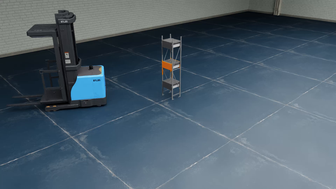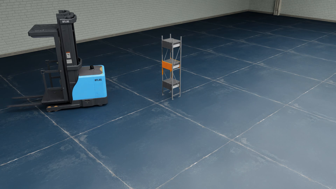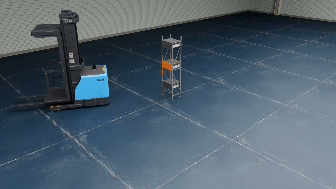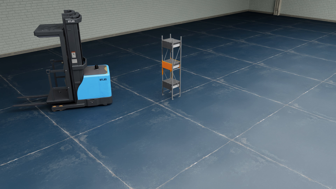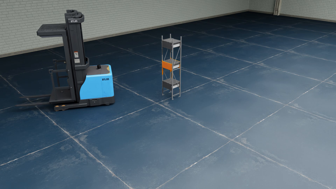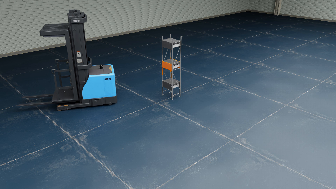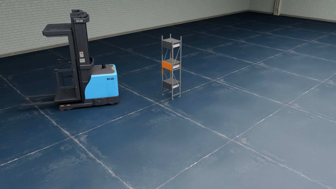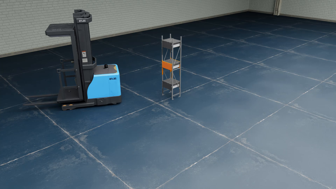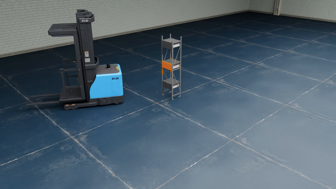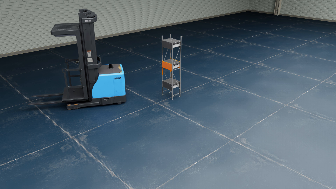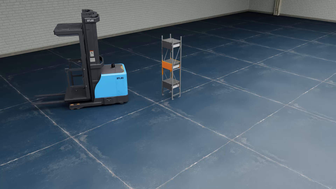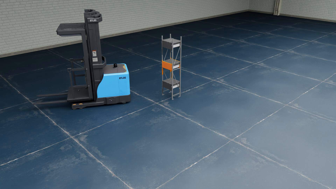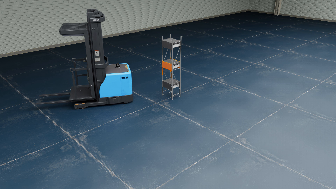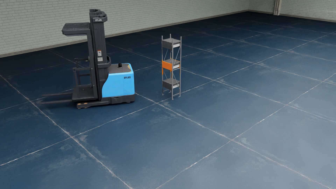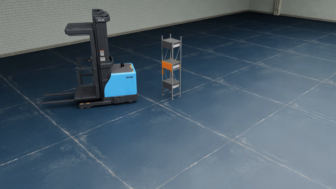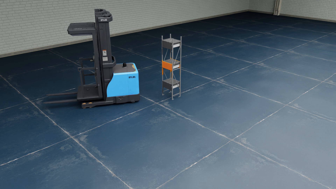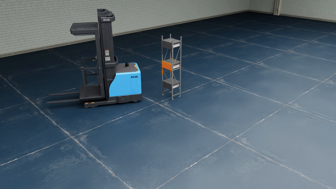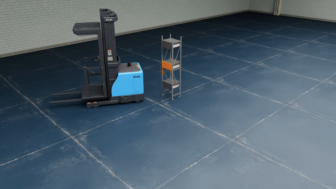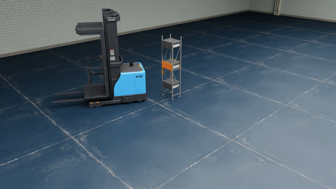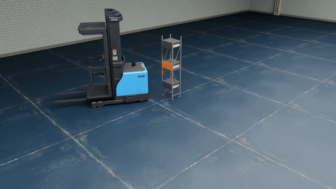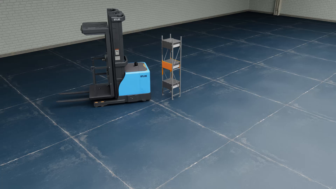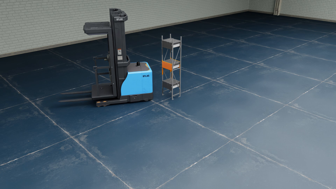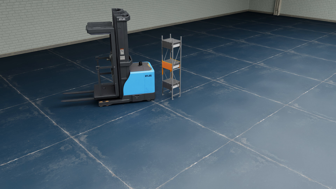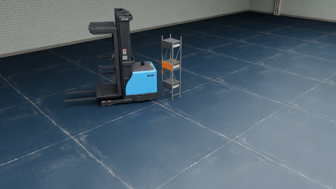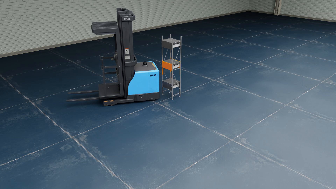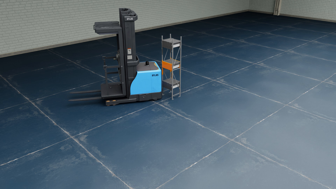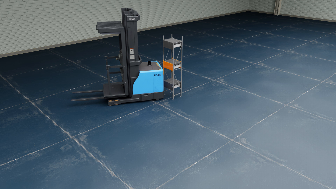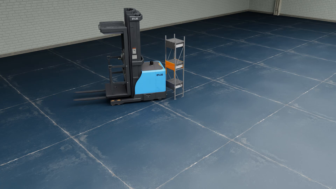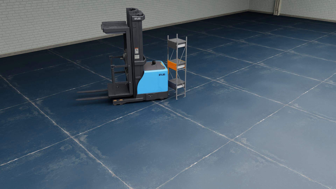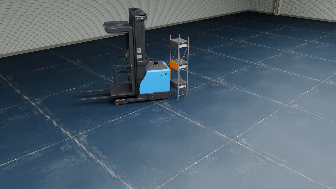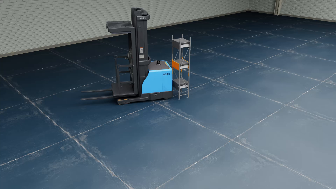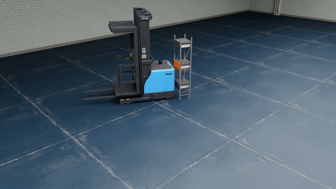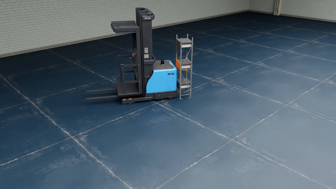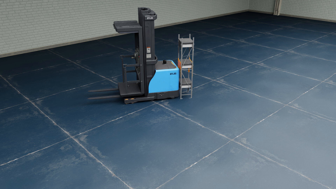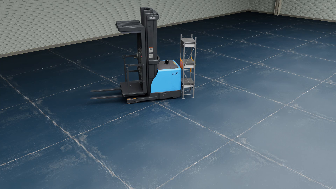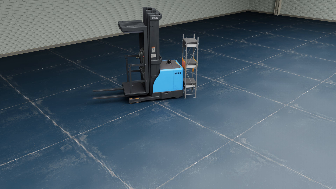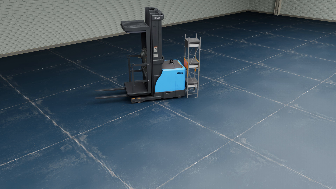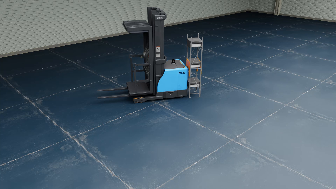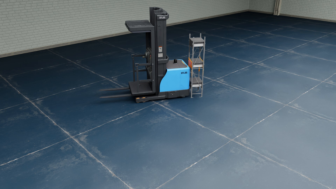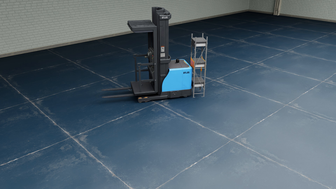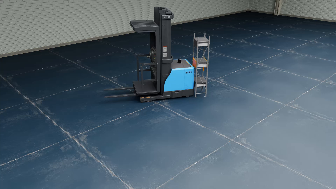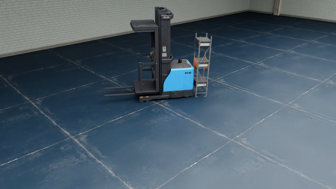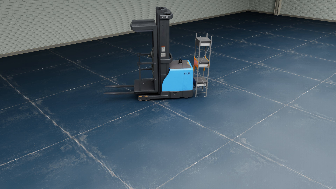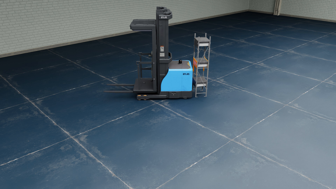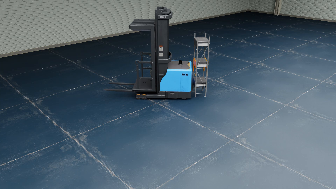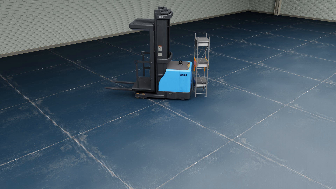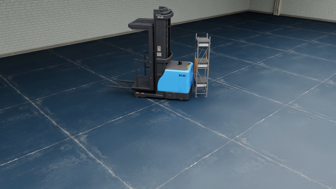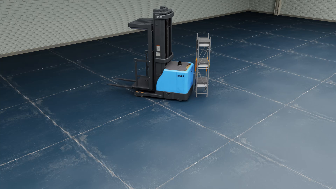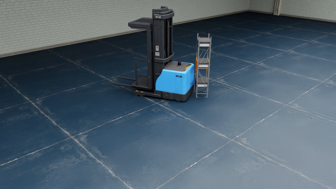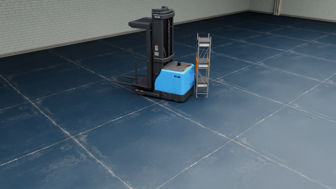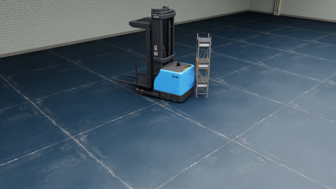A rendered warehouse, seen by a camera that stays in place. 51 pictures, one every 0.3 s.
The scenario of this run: A forklift runs into an object in its way.
